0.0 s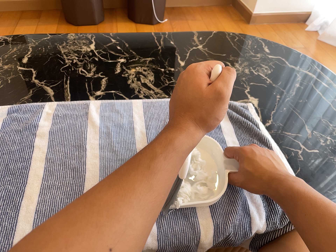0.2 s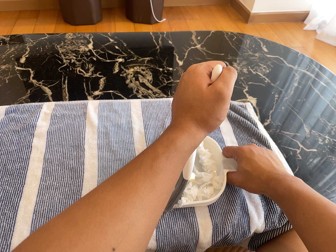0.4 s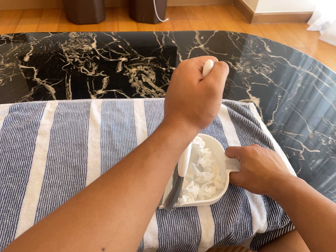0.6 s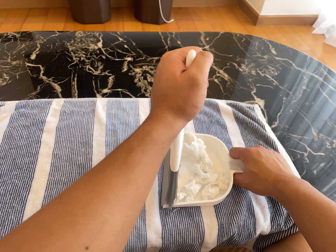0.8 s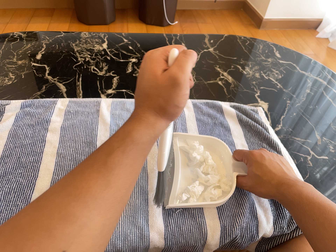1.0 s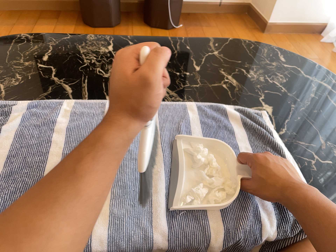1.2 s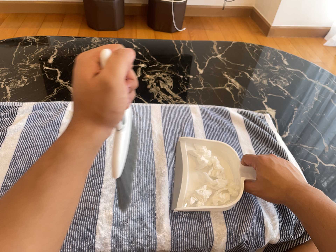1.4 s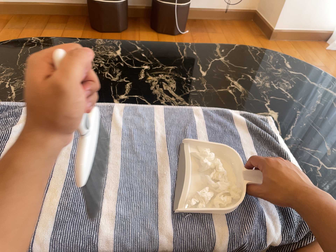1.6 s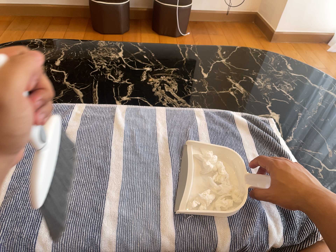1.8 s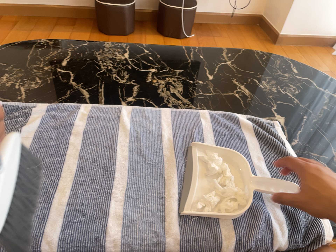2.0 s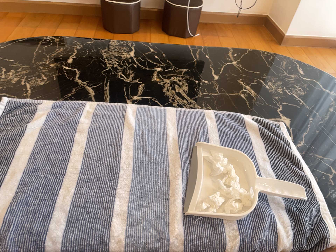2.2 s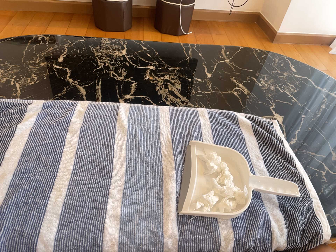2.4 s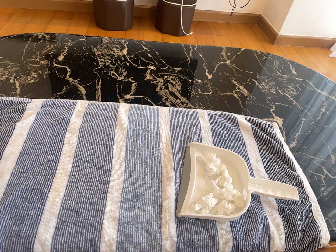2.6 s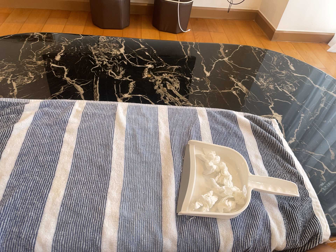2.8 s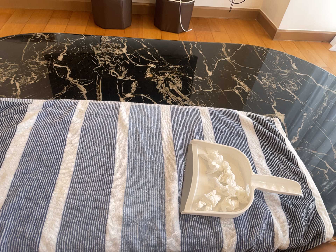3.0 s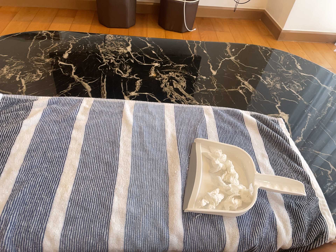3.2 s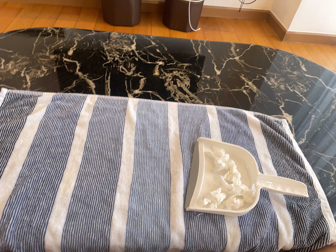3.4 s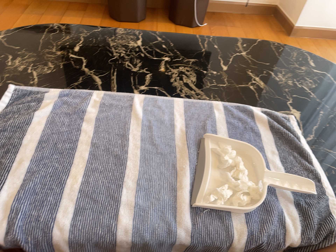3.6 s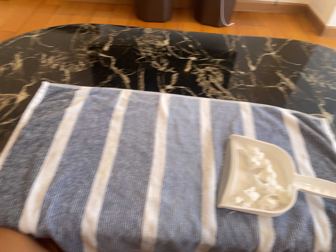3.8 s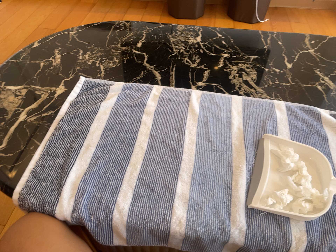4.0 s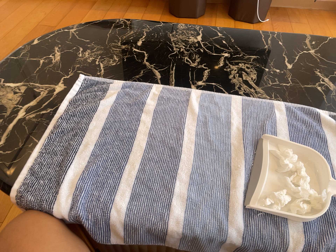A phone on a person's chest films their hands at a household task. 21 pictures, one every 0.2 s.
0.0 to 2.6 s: The camera shifts only a little, or ends up much as it began.
2.6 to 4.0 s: The camera pans to its left by about 15 degrees.
The film runs forward here.
